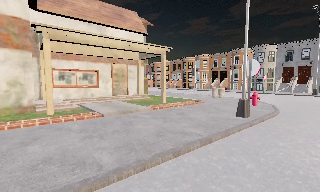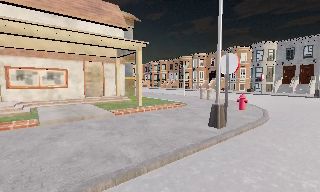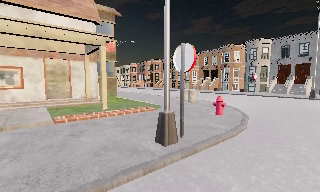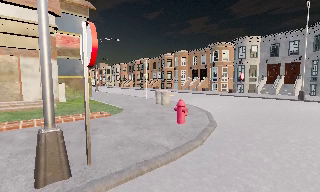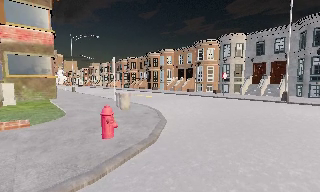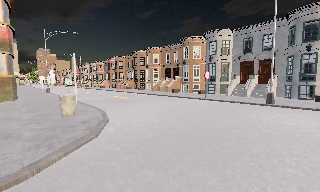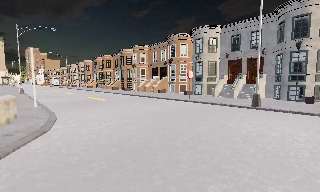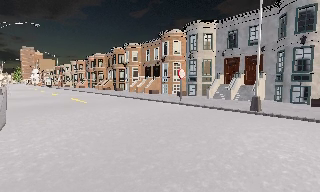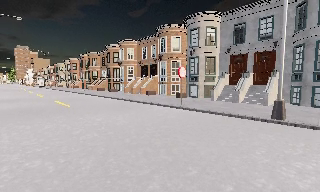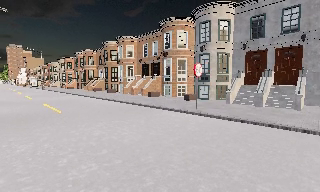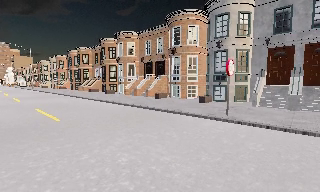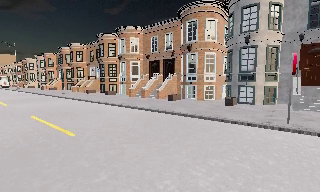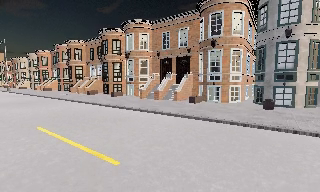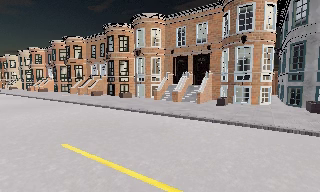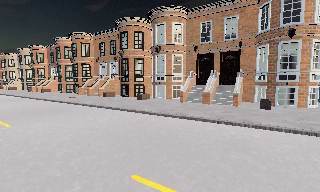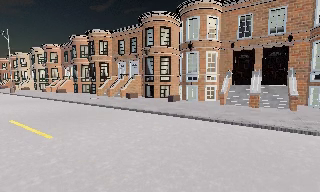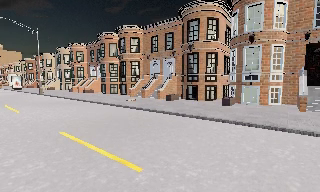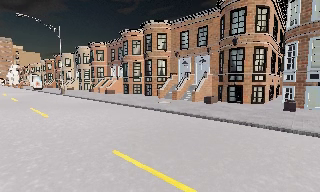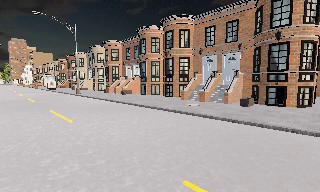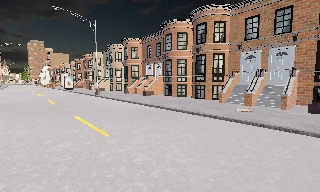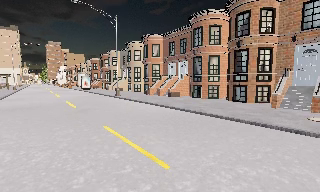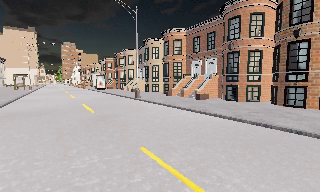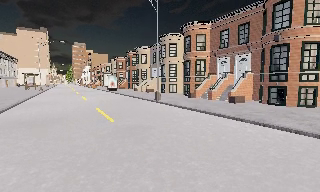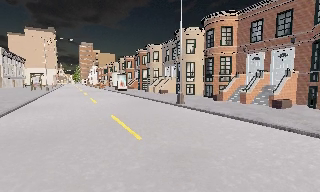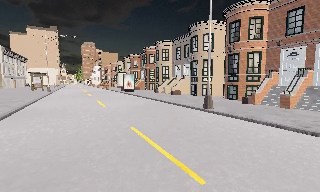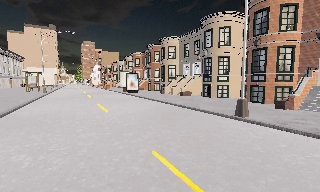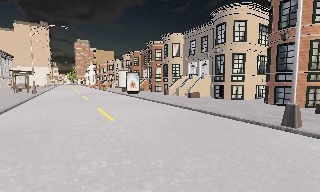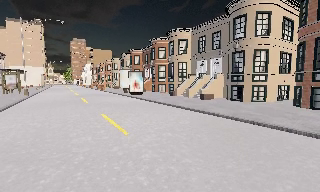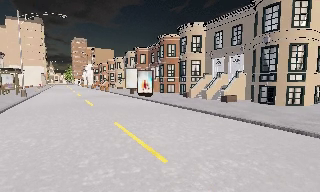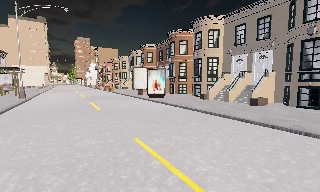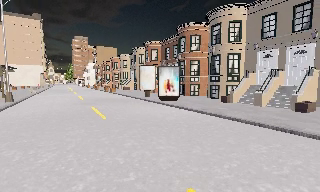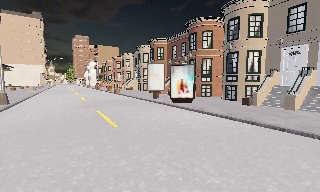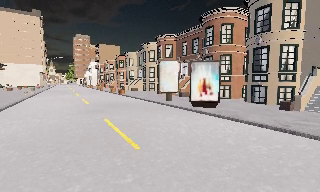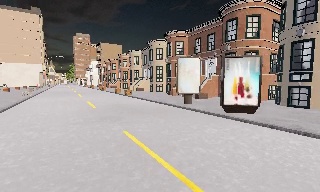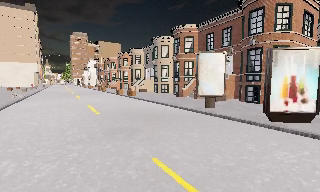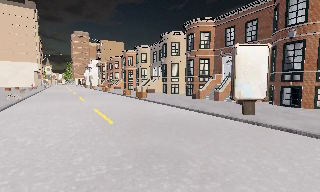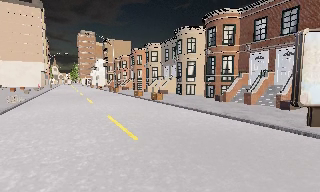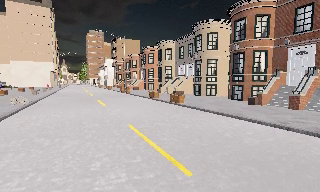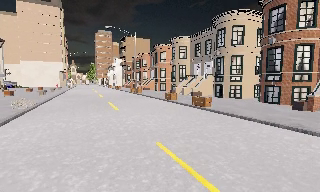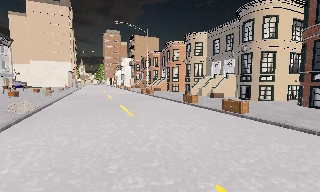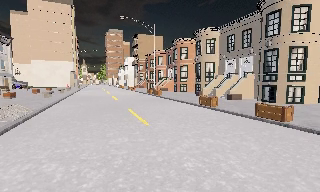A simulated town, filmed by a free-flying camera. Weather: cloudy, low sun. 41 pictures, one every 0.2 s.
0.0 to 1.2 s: The camera travels to its right and forward, about 13 m, so close, fixed things drift to the left.
1.2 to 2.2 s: The camera travels forward, about 8 m, so what stands in front looms larger.
2.2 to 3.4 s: The camera travels to its left and forward, about 13 m, so close, fixed things drift to the right.
3.4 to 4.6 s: The scene slides to the right, as the camera pans about 20 degrees to its left. It travels forward and to its left, about 13 m, so what stands in front looms larger.
4.6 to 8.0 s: The camera travels forward and to its left, about 30 m, so what stands in front looms larger.
The film runs backward here.
